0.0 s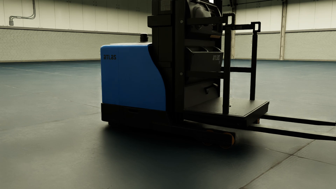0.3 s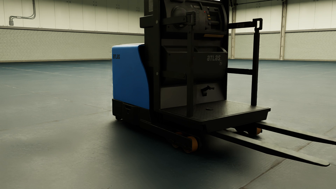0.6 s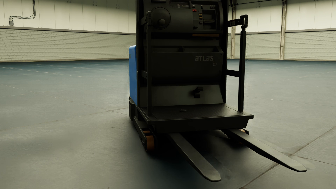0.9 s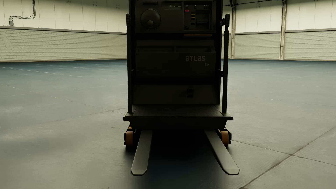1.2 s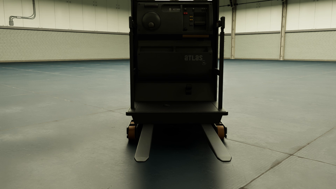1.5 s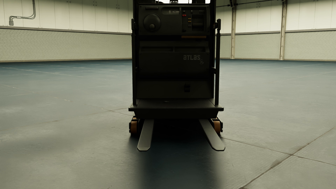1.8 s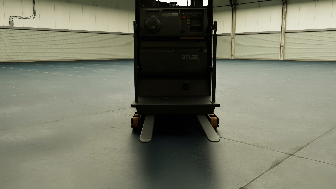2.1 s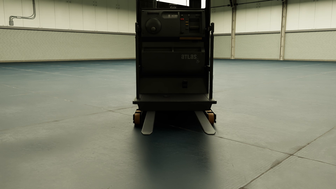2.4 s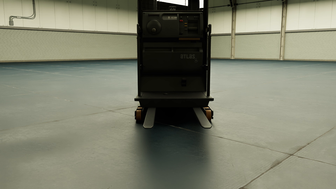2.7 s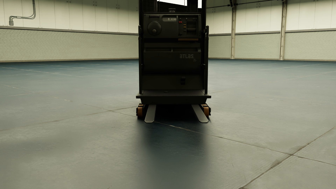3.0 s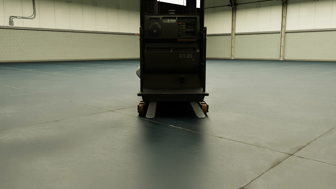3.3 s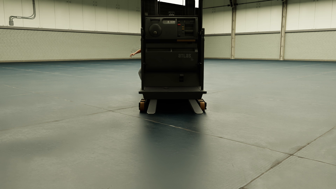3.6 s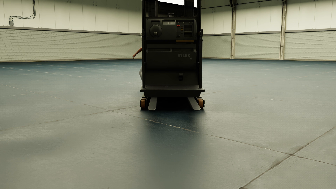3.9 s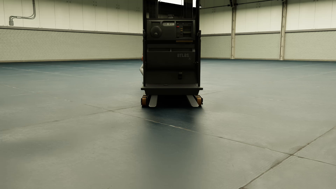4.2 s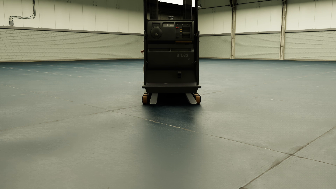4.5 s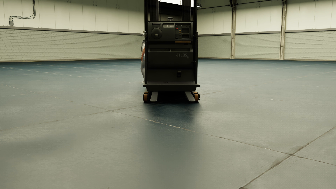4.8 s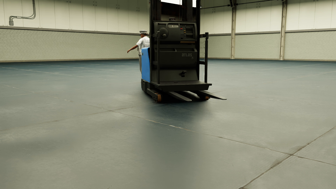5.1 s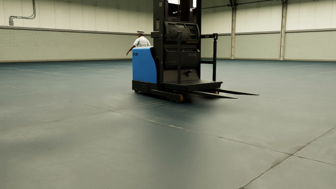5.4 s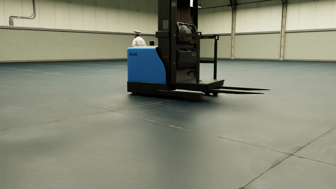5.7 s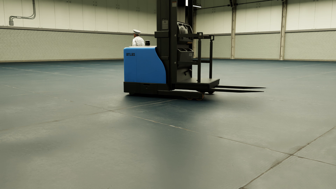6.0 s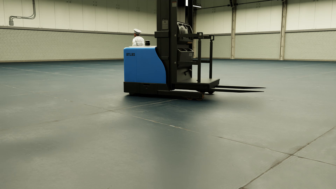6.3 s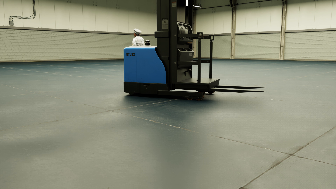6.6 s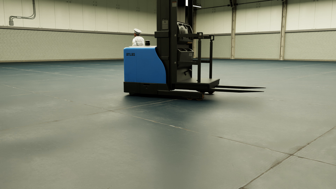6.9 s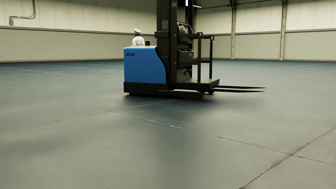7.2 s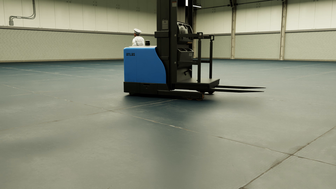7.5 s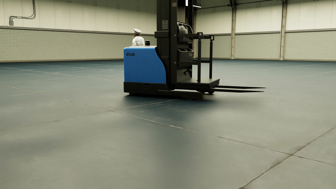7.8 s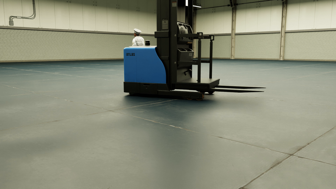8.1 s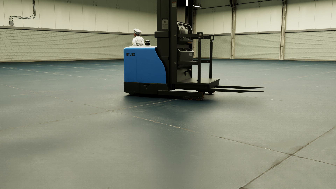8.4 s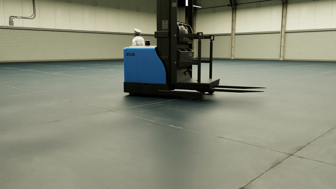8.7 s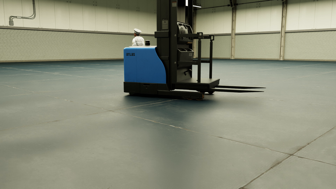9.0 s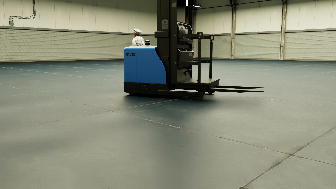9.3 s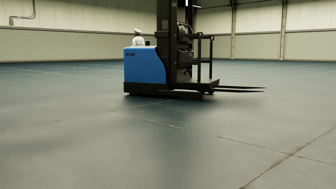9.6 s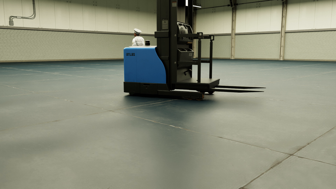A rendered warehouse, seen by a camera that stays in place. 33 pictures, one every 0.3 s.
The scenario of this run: Near miss between a forklift and a person.
